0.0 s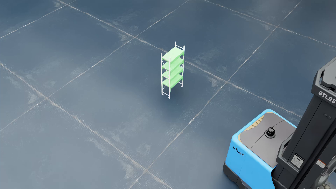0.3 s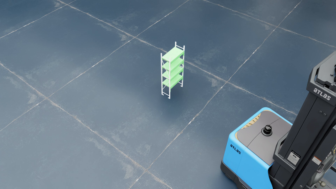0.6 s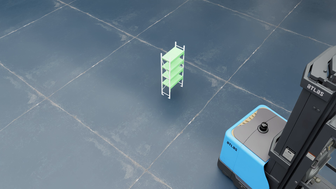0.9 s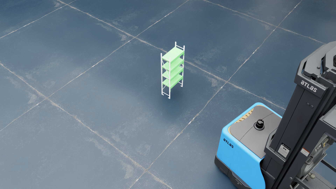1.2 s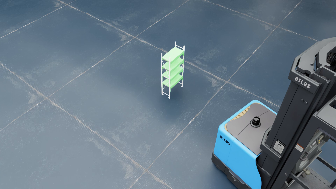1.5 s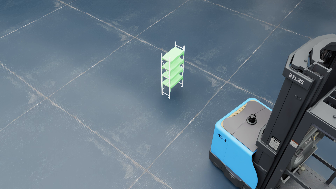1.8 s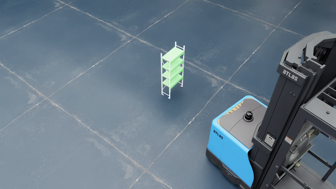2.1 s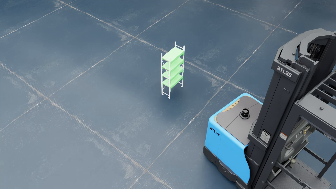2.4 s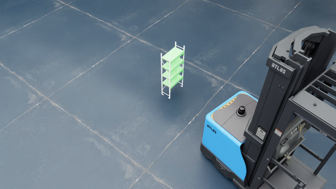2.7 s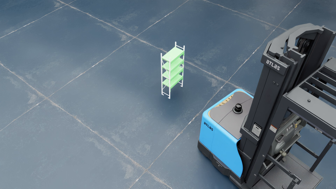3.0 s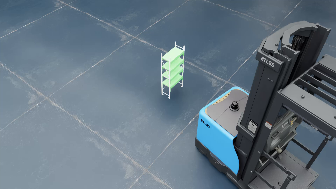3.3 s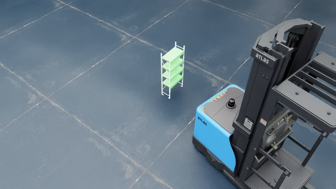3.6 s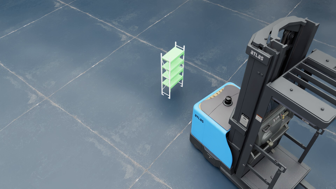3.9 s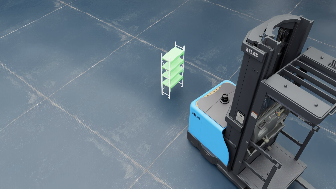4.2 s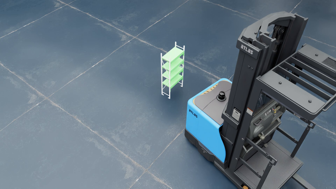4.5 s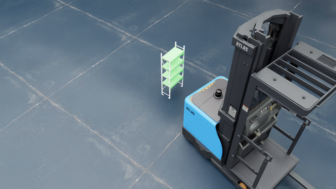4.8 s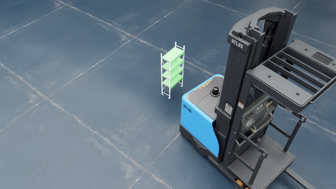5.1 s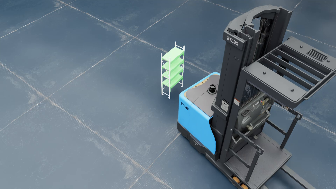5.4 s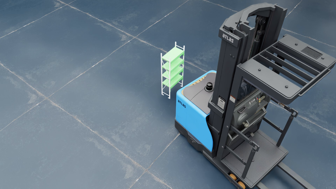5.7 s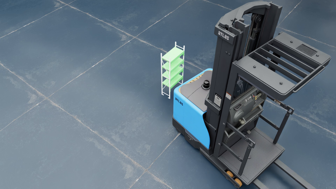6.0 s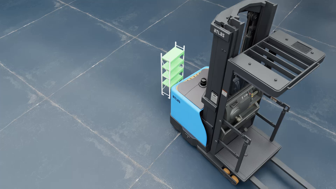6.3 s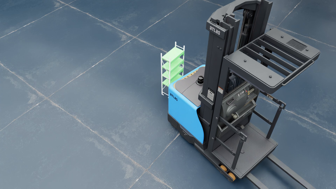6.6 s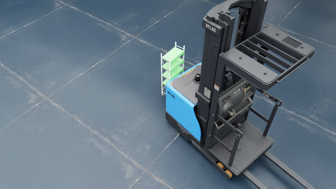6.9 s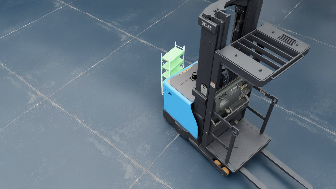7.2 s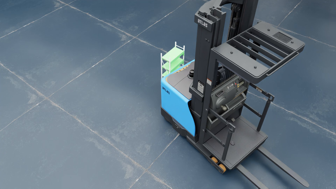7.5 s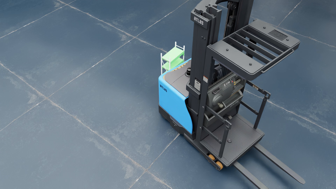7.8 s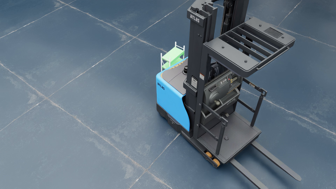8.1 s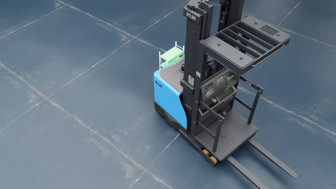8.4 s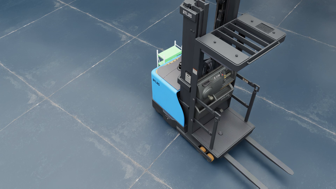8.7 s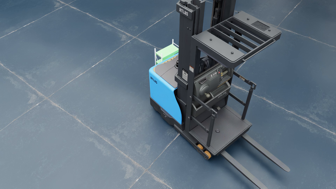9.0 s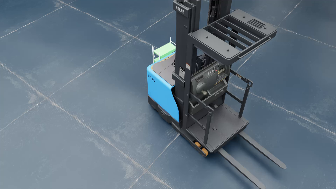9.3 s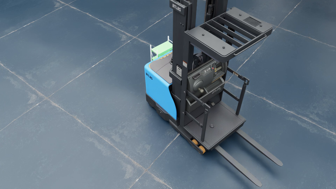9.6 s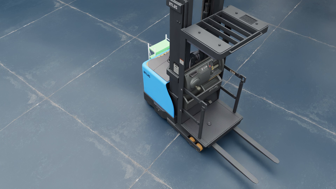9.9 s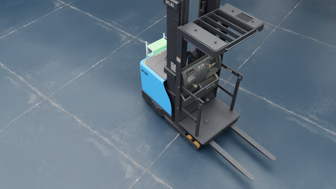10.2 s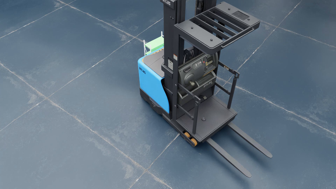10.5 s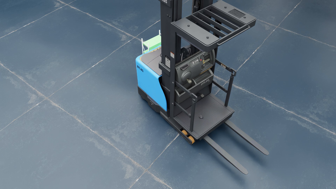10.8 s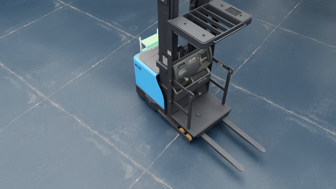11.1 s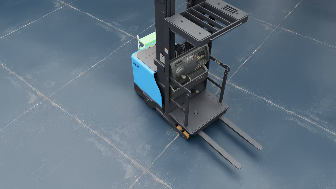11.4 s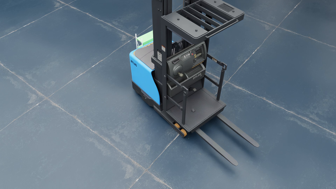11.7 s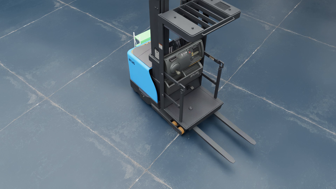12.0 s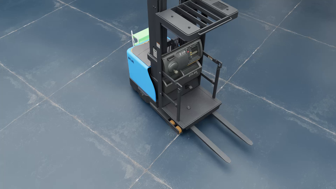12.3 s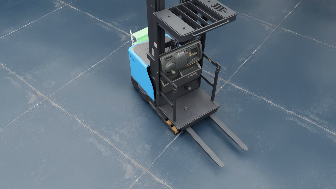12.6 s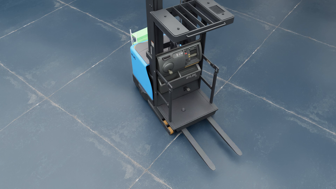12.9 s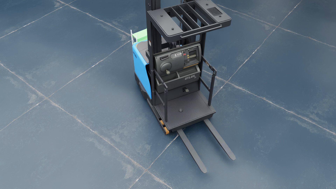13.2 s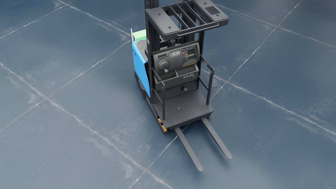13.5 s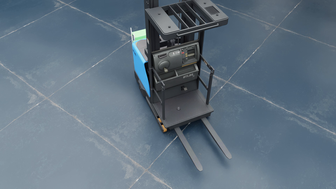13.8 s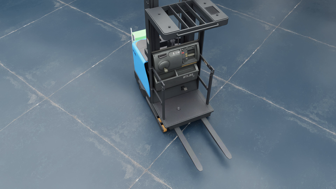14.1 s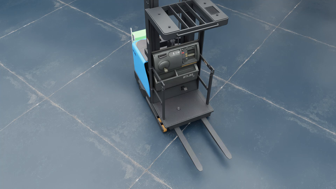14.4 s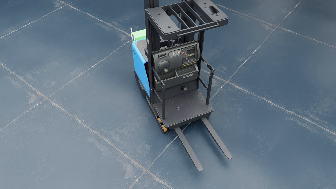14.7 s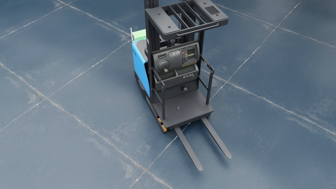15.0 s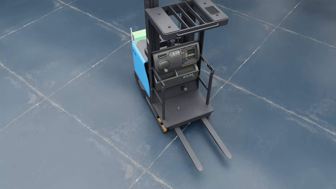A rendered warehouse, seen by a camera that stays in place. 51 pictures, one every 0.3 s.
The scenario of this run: A forklift runs into an object in its way.
